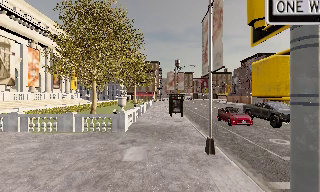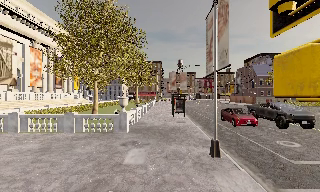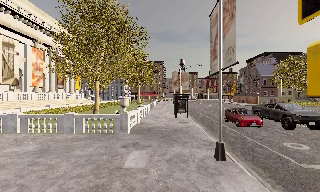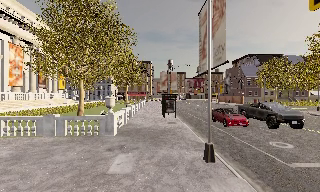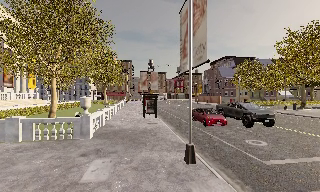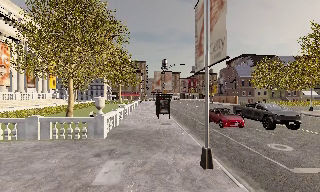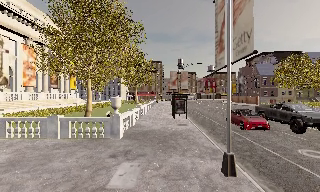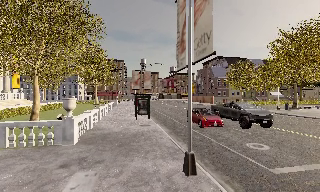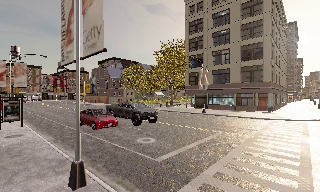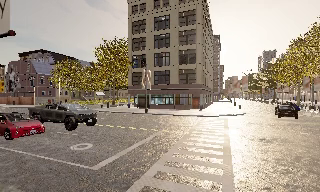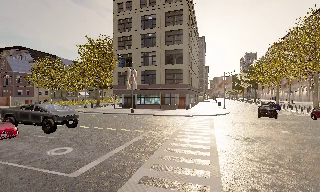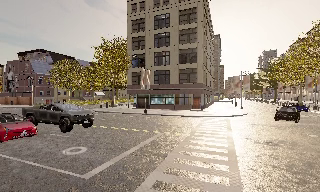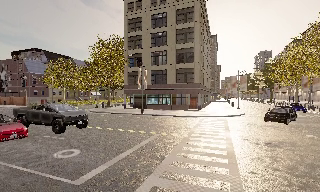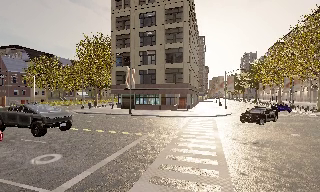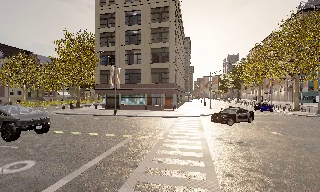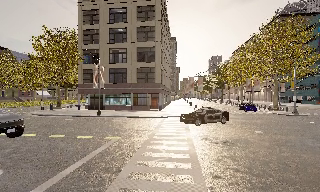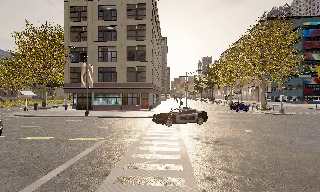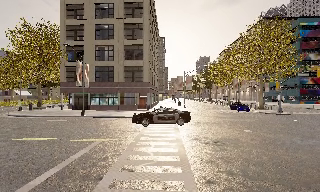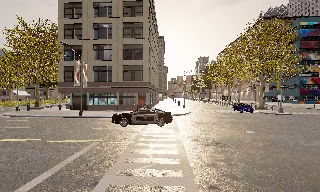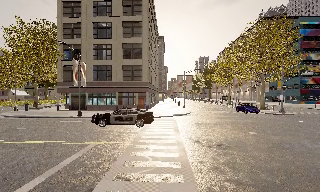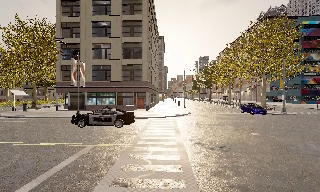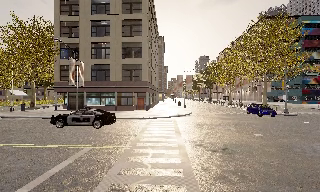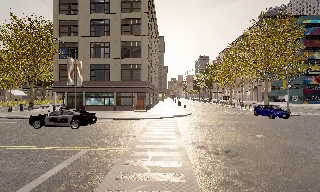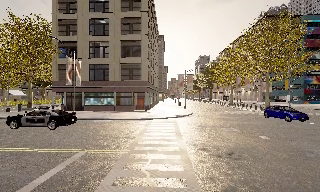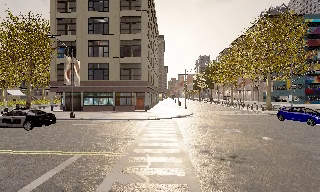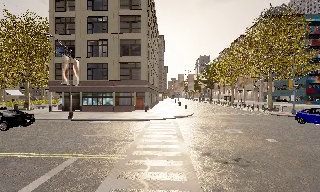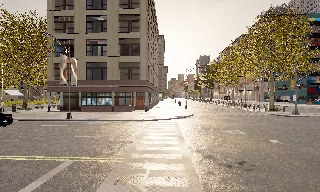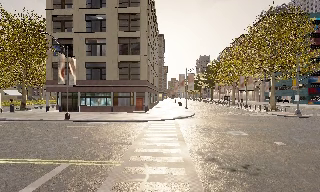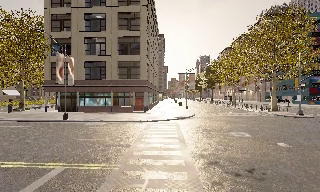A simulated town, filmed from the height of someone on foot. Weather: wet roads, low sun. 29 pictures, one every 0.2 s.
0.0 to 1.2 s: The camera travels forward, about 2 m, so what stands in front looms larger.
1.2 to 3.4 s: The camera pans to its right, which is clockwise from overhead, by about 90 degrees. It travels forward, about 3.5 m.
3.4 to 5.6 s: The camera travels forward, about 3.5 m, so what stands in front looms larger.
The film runs forward here.
